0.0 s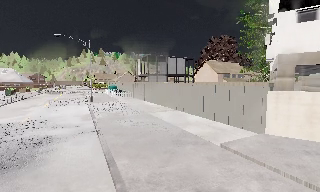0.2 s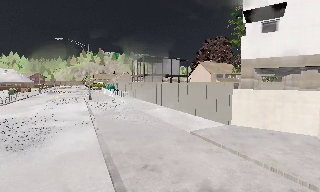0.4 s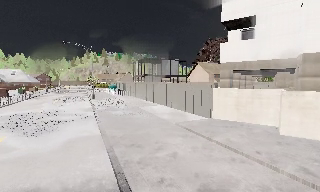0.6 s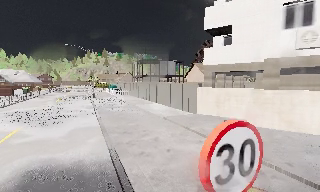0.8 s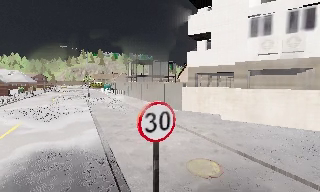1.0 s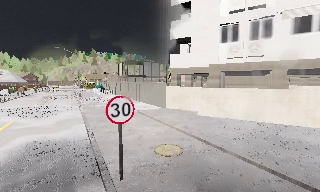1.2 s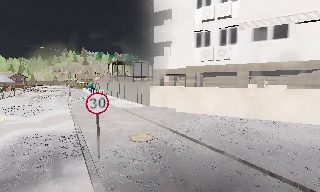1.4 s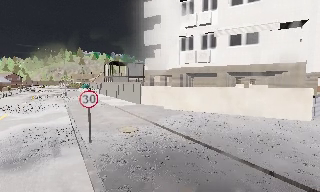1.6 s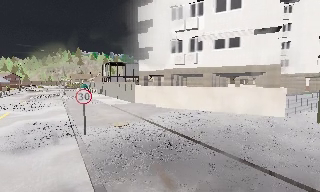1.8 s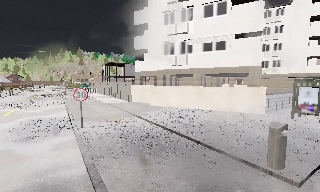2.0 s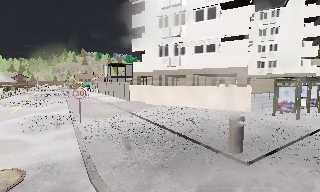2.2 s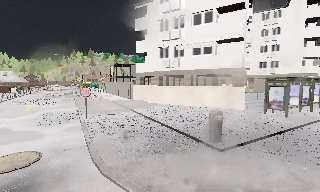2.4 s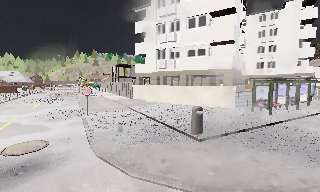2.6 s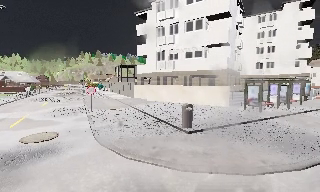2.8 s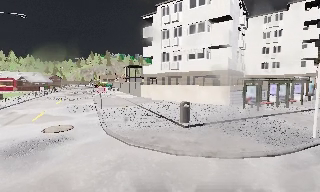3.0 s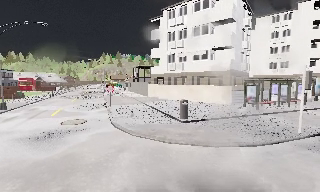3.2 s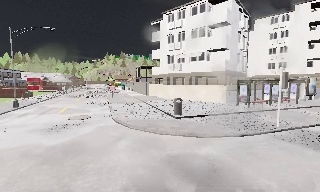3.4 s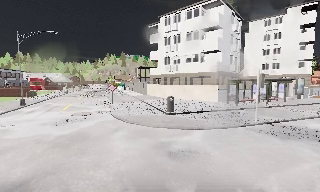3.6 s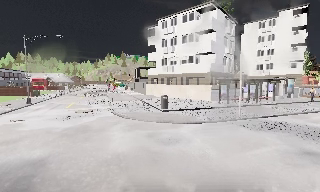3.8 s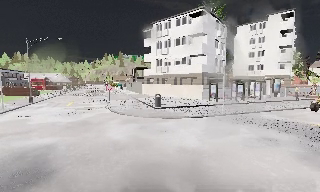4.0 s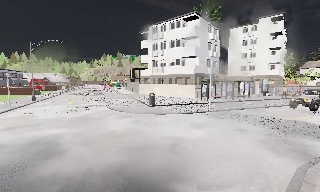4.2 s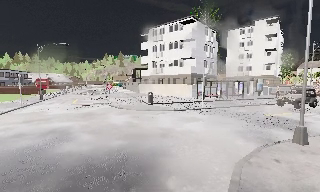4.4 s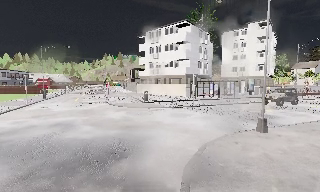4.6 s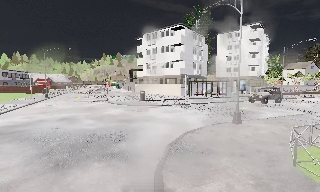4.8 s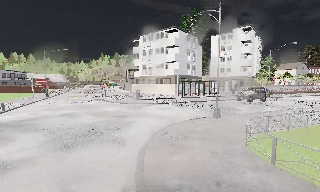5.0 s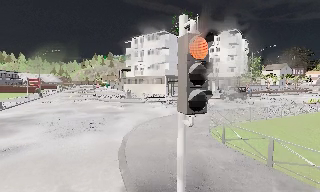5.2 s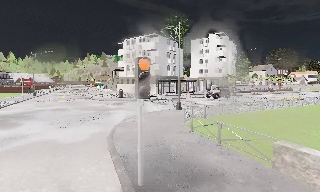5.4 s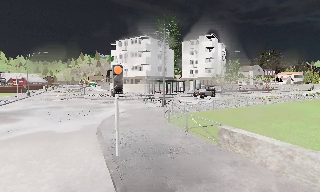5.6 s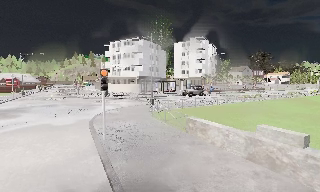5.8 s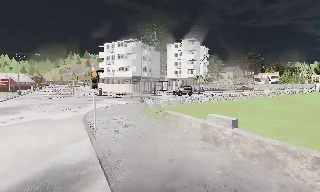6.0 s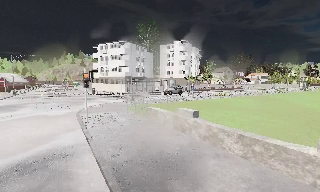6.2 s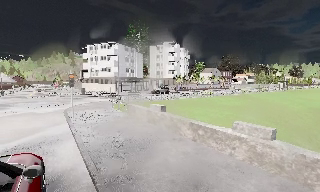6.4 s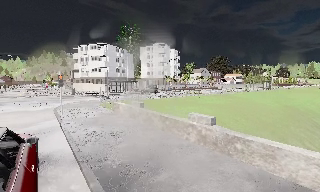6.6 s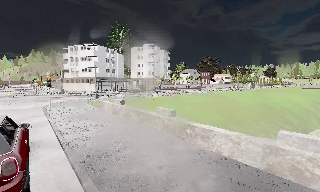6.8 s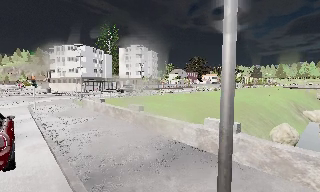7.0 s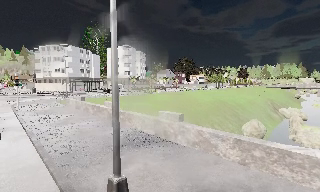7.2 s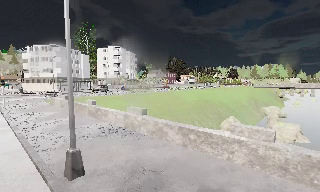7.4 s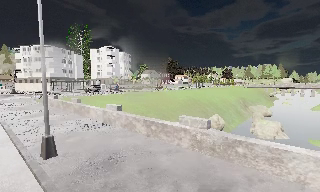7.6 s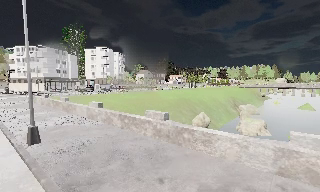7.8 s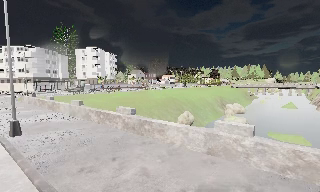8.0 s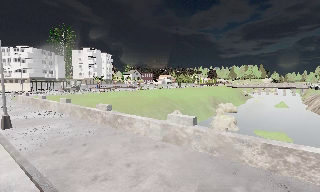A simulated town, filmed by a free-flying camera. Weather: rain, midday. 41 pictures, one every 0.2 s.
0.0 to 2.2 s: The camera travels backward and to its right, about 16 m, so what stands in front gets smaller.
2.2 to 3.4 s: The camera pans to its left, which is counterclockwise from overhead, by about 10 degrees. It travels backward and to its right, about 7 m, so what stands in front gets smaller.
3.4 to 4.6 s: The camera travels backward, about 9 m, so what stands in front gets smaller.
4.6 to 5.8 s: The camera travels backward and to its right, about 10 m, so what stands in front gets smaller.
5.8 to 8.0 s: The scene slides to the left, as the camera pans about 25 degrees to its right. It travels backward and to its right, about 19 m, so what stands in front gets smaller.
The film runs backward here.
